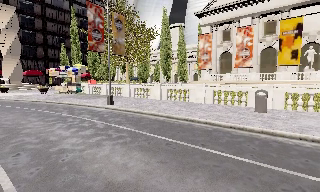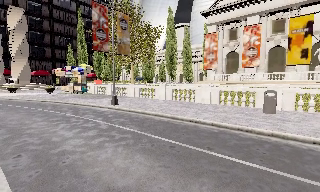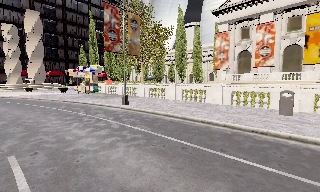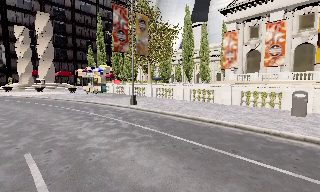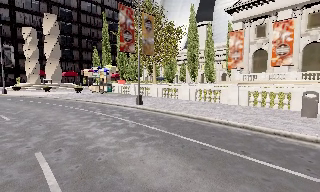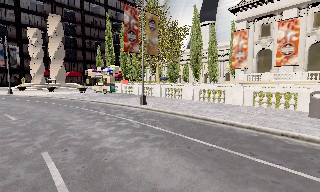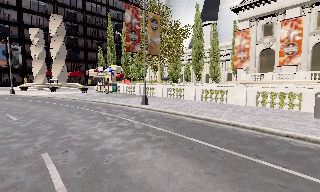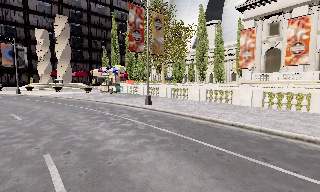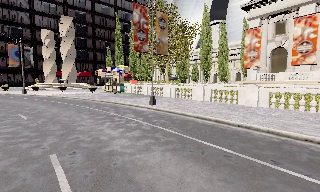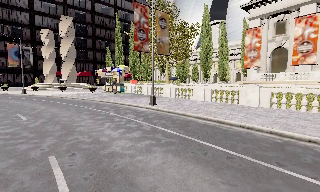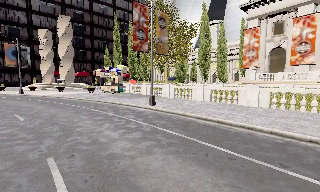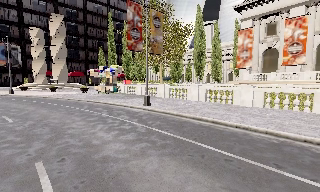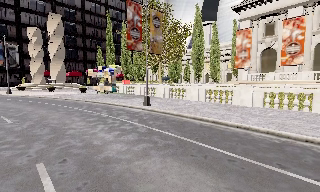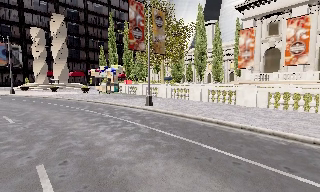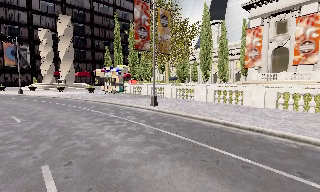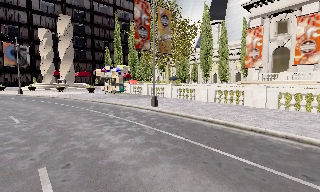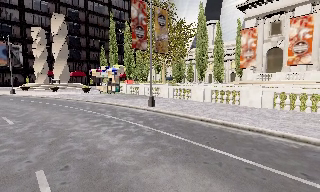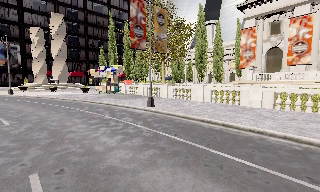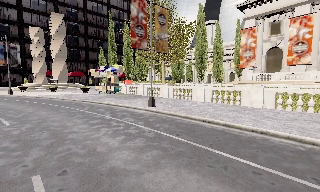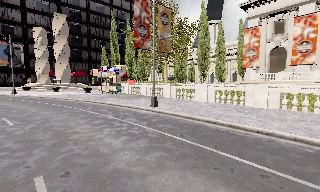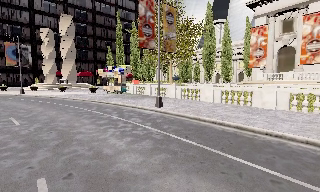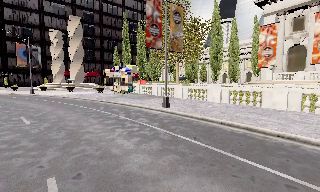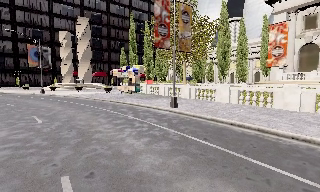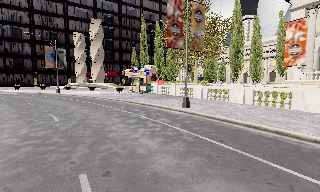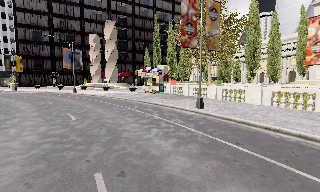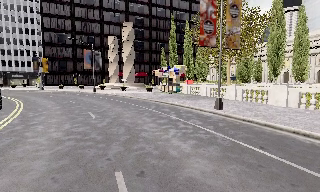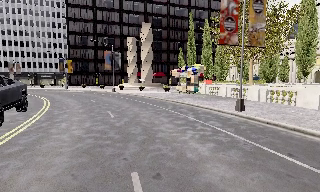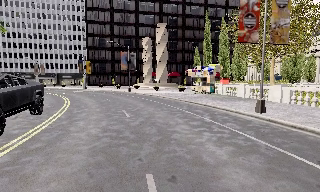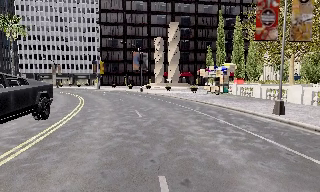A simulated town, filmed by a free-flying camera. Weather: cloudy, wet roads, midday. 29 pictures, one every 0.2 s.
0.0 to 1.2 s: The scene slides to the right, as the camera pans about 10 degrees to its left.
1.2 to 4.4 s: The camera travels forward and to its left, about 1.5 m, so what stands in front looms larger.
4.4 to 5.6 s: The scene slides to the right, as the camera pans about 30 degrees to its left.
The film runs forward here.
